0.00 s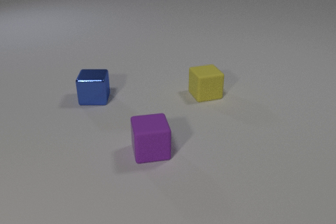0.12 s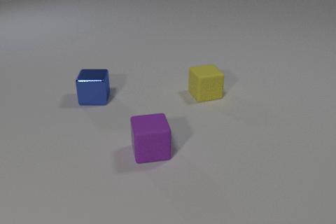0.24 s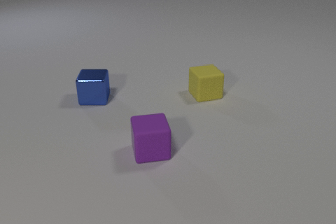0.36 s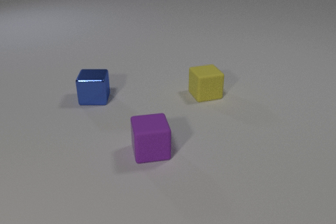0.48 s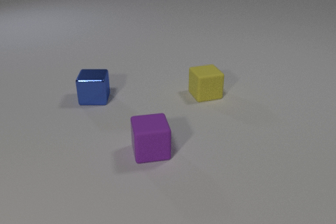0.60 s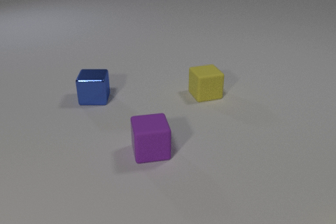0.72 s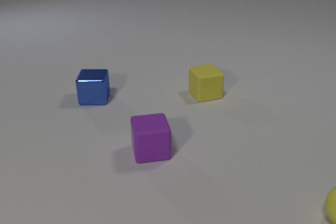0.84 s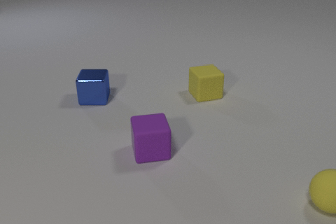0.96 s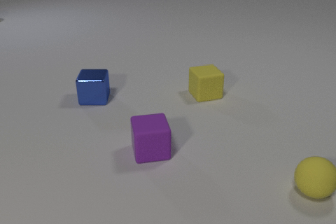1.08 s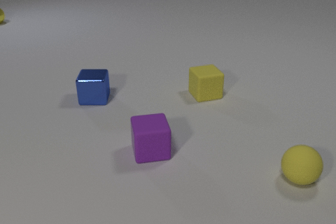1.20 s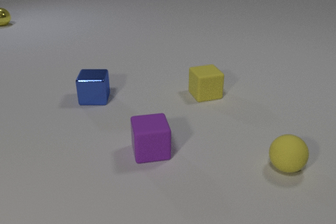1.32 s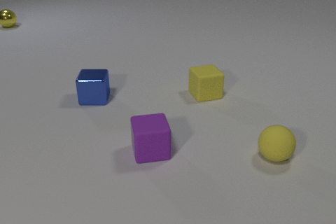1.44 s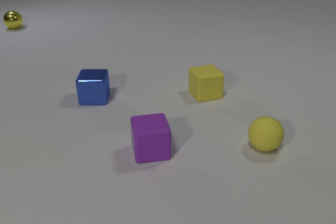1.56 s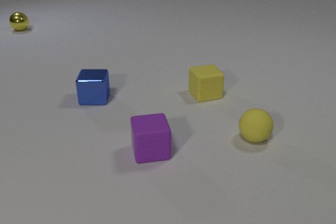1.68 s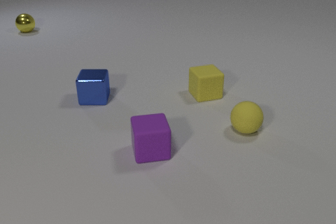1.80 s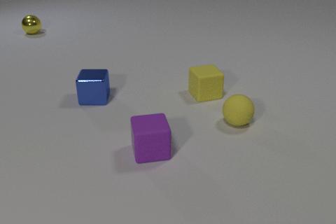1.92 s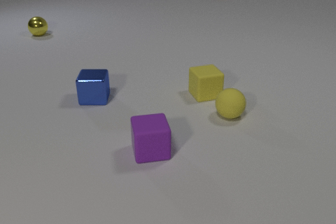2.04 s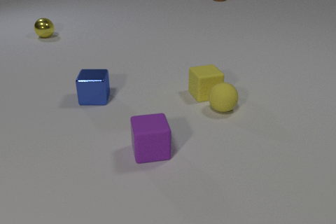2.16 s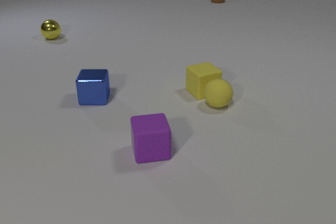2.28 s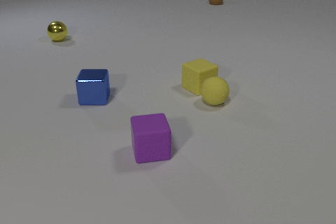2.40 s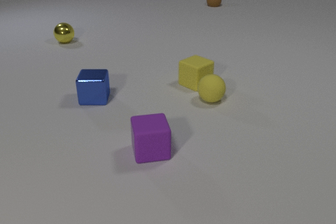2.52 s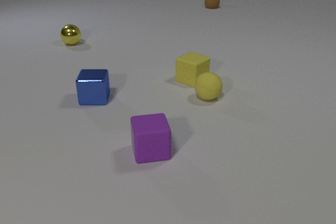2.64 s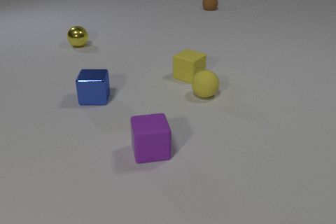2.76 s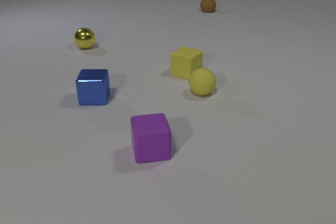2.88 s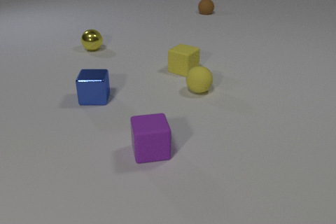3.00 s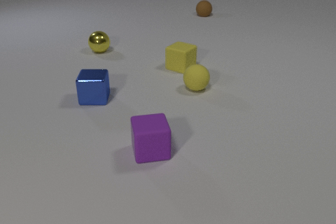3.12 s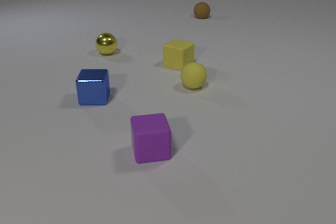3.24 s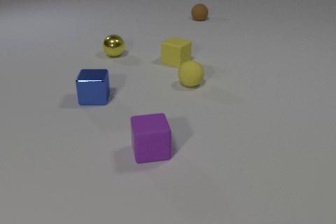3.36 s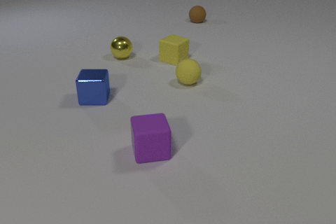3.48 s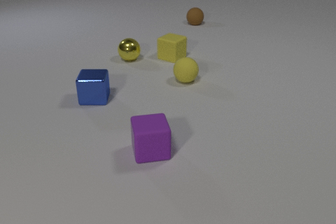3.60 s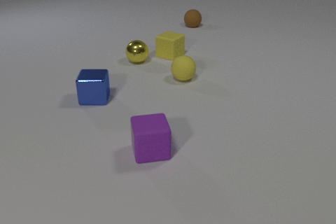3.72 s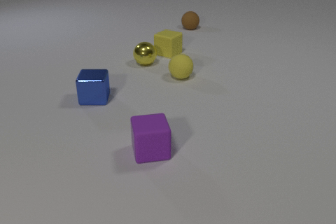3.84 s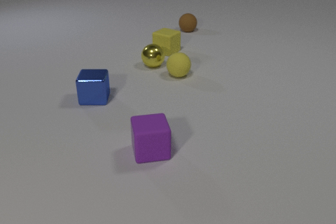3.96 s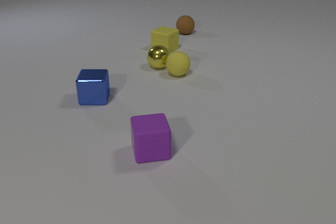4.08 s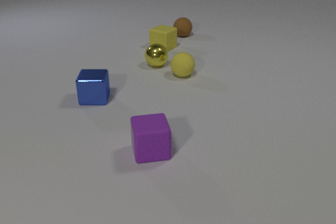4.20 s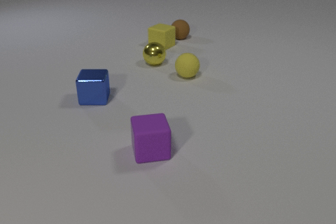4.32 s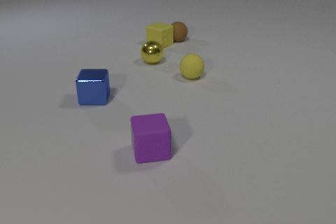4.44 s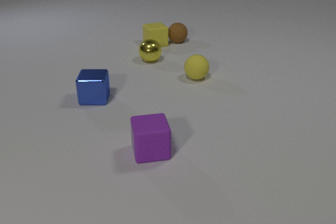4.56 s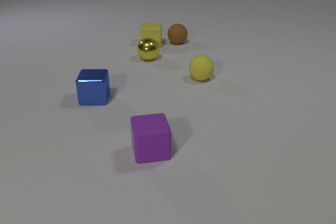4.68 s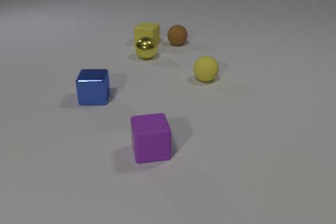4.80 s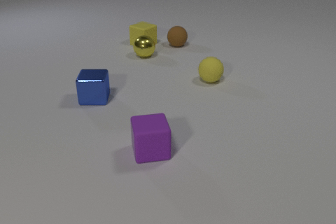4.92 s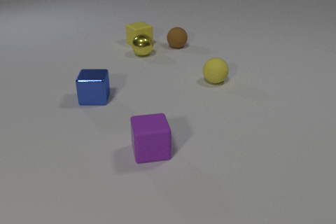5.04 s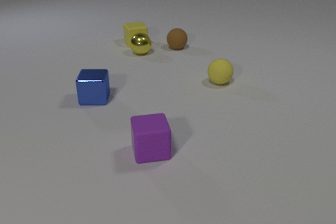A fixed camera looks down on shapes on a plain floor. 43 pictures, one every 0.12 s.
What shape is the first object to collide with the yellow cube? sphere.
How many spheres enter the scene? 3.
What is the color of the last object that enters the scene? brown.
0.00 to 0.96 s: The yellow rubber sphere comes in at the right edge, rolls to the left and away from the camera.
0.96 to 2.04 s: The yellow rubber sphere rolls away from the camera and to the left. The brown rubber sphere comes in at the top edge, rolls toward the camera. The yellow metal sphere comes in at the left edge, rolls toward the camera and to the right.
2.04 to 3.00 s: The yellow rubber sphere rolls away from the camera and to the left. The yellow rubber cube slides away from the camera and to the left, spins counterclockwise seen from above by about 30 degrees, its near face sliding to the right. The brown rubber sphere rolls toward the camera. The yellow metal sphere rolls toward the camera and to the right. The yellow rubber sphere and the yellow rubber cube collide.
3.00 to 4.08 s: The yellow rubber sphere rolls away from the camera and to the left. The yellow rubber cube slides away from the camera. The brown rubber sphere rolls toward the camera. The yellow metal sphere rolls to the right and toward the camera. The yellow rubber sphere and the yellow metal sphere collide.
4.08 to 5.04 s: The yellow rubber sphere rolls to the right. The yellow rubber cube slides to the left and away from the camera, spins clockwise seen from above by about 120 degrees, its near face sliding to the left. The brown rubber sphere rolls toward the camera. The yellow metal sphere rolls away from the camera and to the left. The yellow rubber cube and the brown rubber sphere collide.
